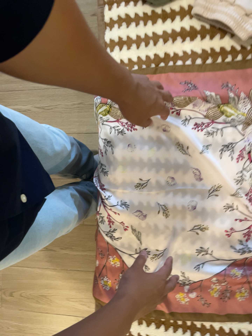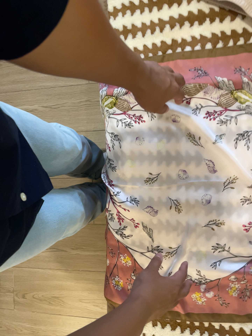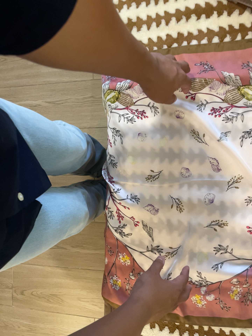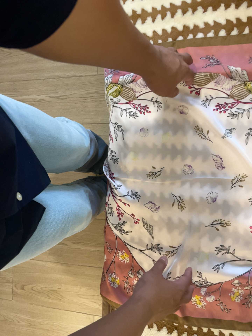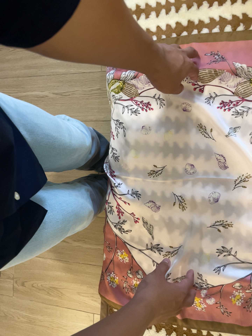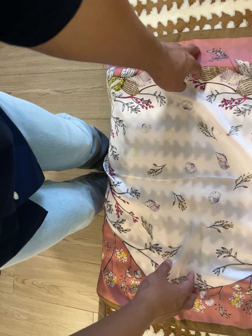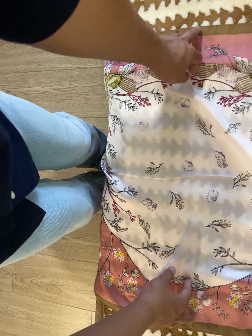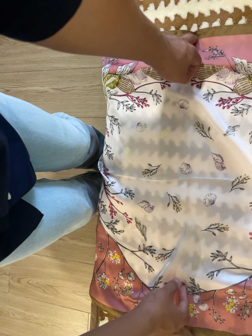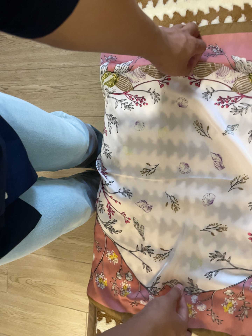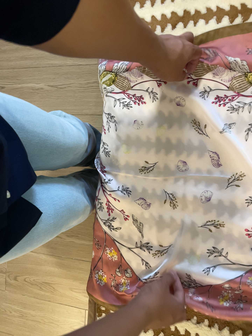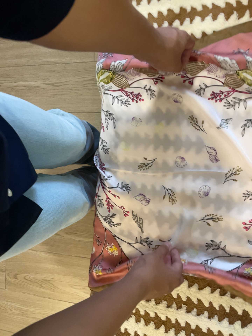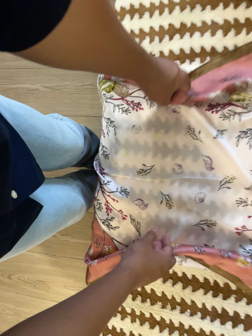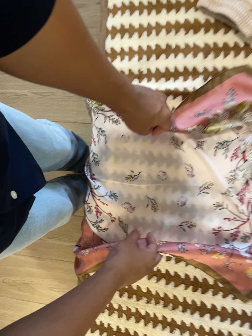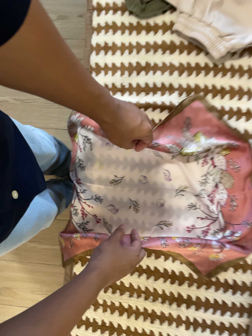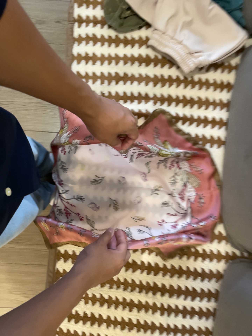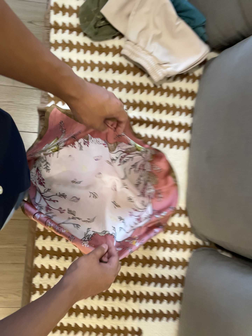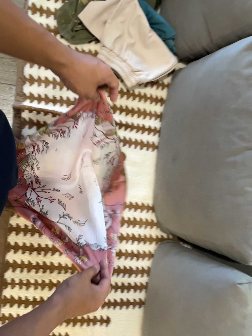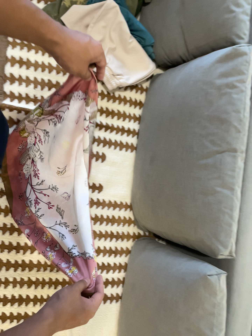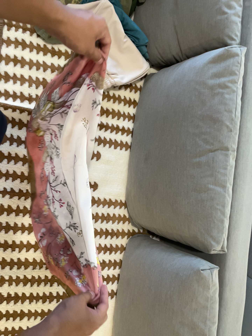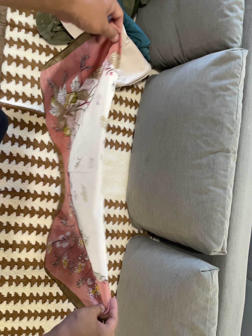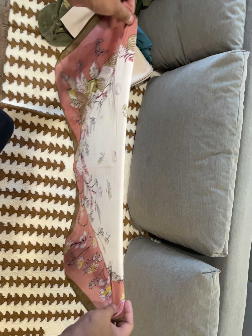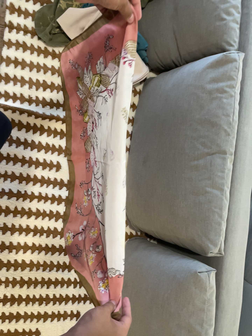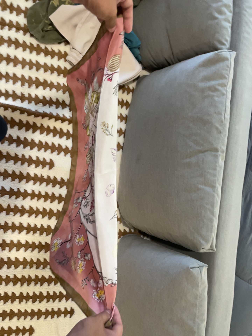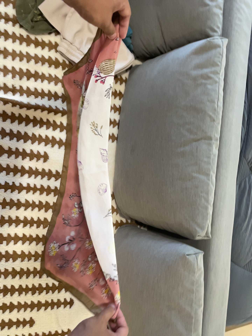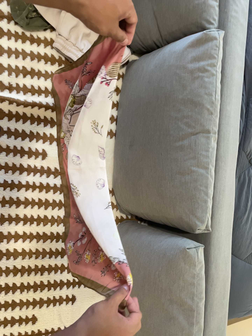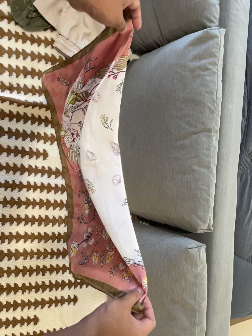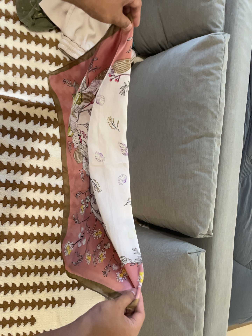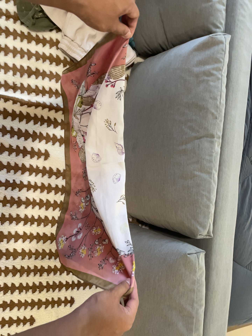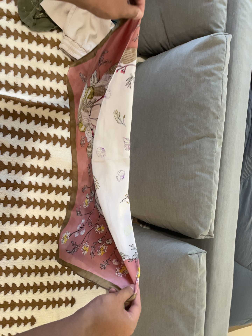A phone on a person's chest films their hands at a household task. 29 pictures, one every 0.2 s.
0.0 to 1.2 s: The camera travels forward and to its right, about 10 cm, so what stands in front looms larger.
1.2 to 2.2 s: The camera shifts only a little, or ends up much as it began.
2.2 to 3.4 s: The camera pans to its right by about 35 degrees. It travels backward, about 34 cm.
3.4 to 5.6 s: The camera shifts only a little, or ends up much as it began.
The film runs forward here.
